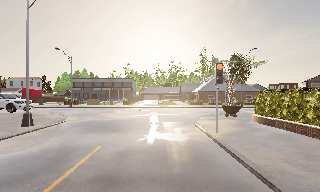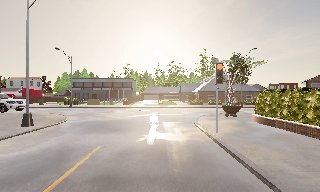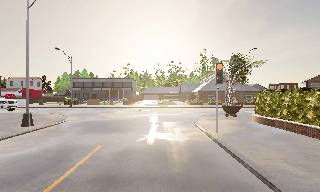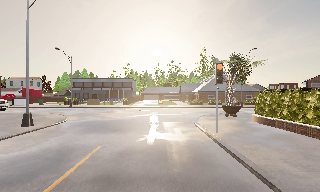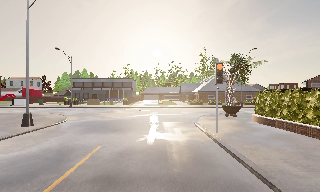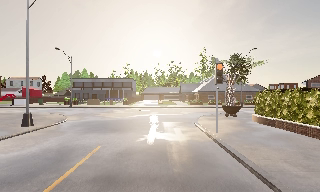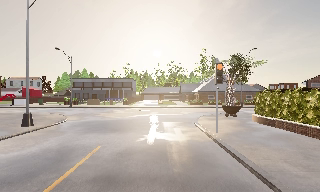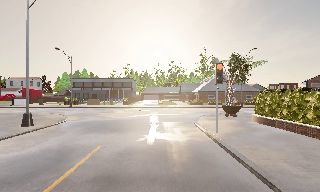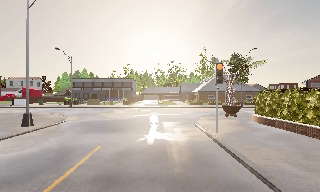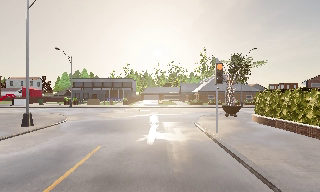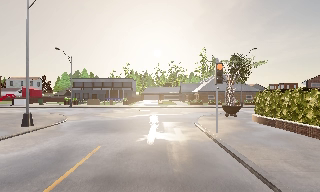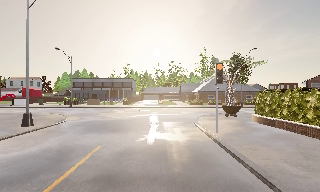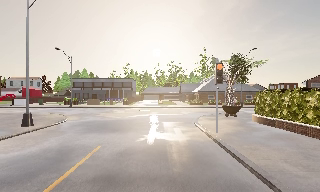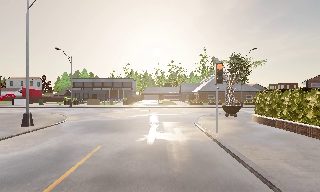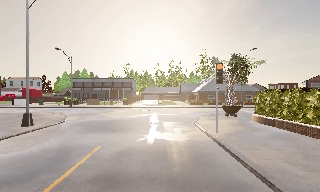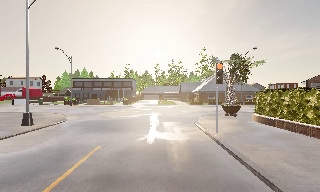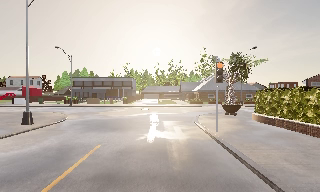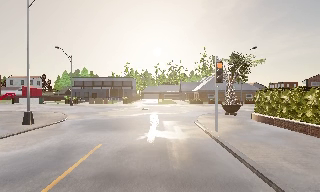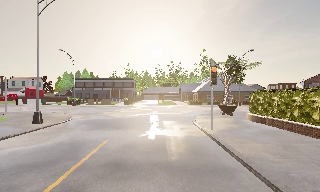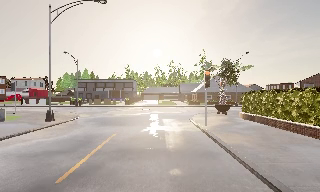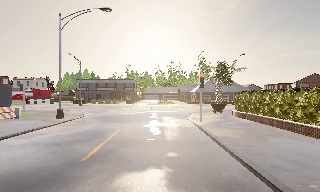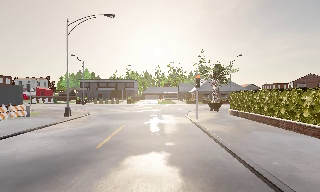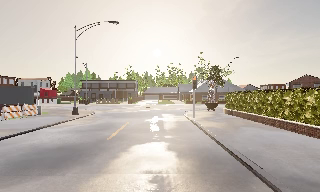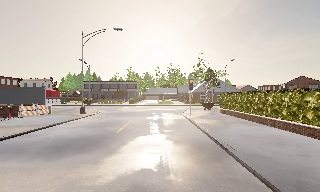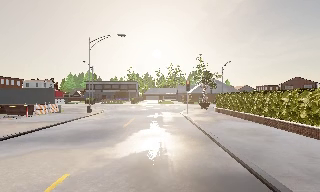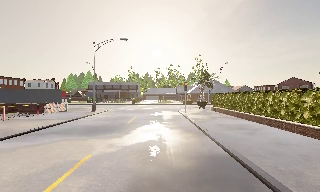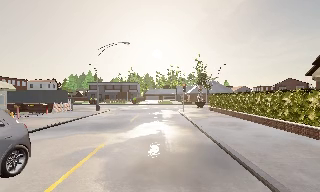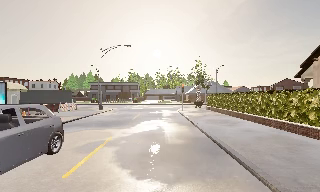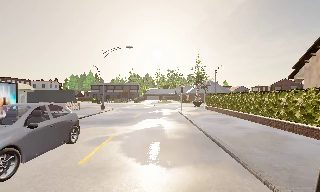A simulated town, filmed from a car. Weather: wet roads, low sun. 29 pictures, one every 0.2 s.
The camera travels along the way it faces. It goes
backward.
0.0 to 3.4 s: The camera keeps its place and its aim.
3.4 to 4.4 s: The camera travels backward, about 4.5 m, so what stands in front gets smaller.
4.4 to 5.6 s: The camera travels backward, about 6 m, so what stands in front gets smaller. It loses speed.
The film runs backward here.
